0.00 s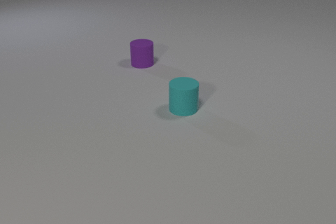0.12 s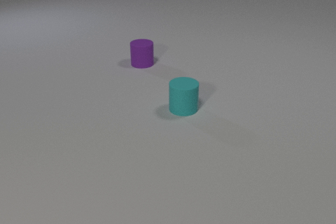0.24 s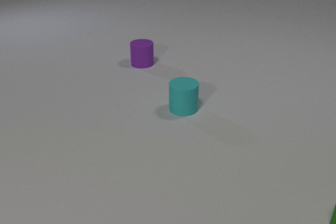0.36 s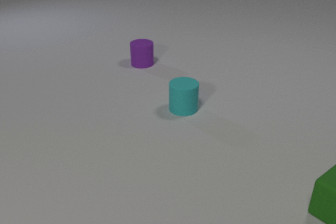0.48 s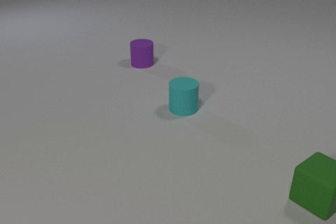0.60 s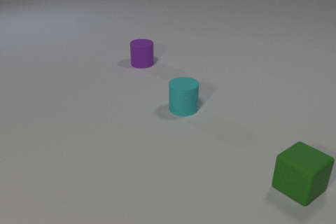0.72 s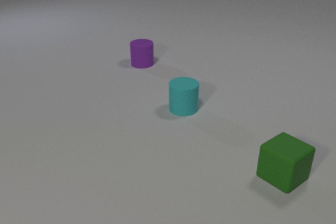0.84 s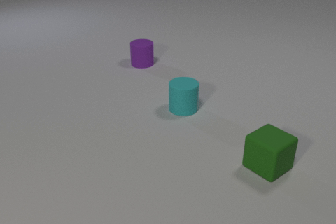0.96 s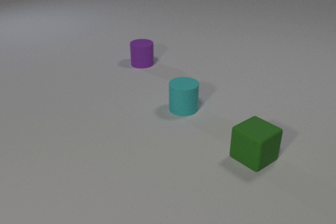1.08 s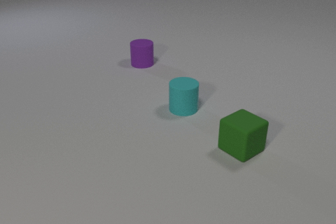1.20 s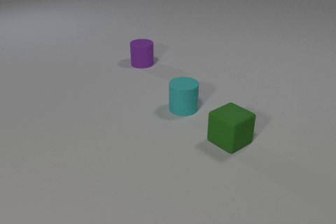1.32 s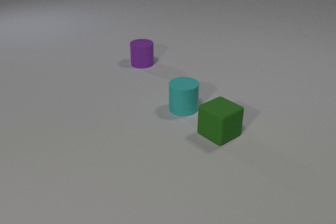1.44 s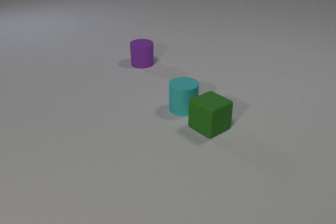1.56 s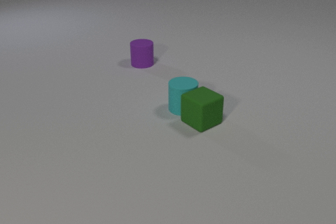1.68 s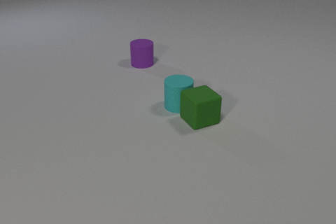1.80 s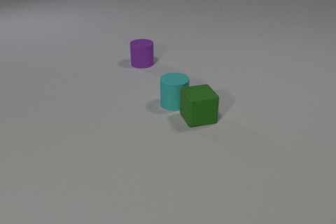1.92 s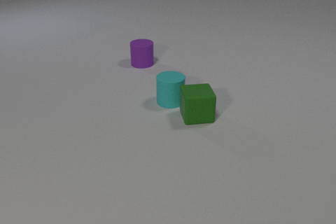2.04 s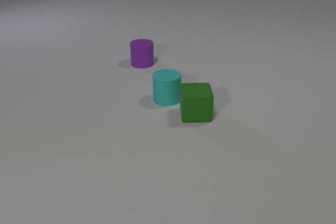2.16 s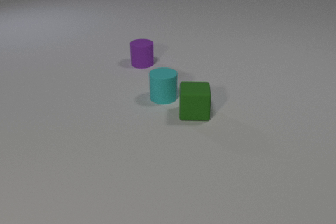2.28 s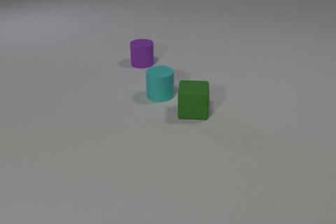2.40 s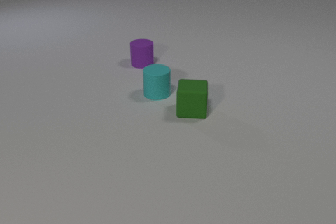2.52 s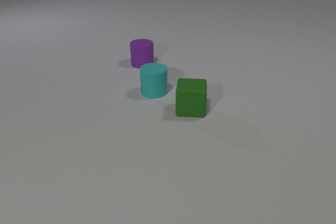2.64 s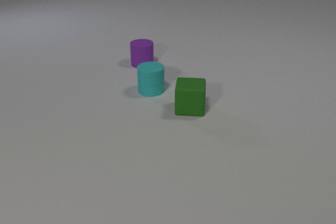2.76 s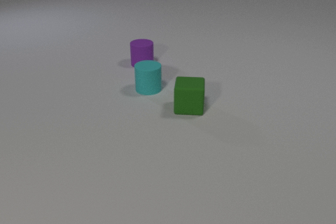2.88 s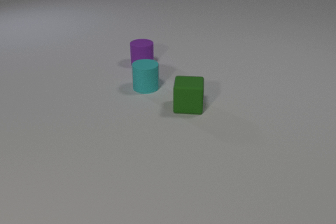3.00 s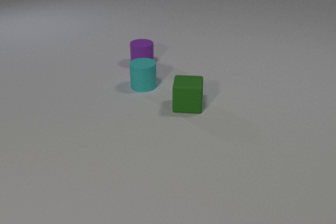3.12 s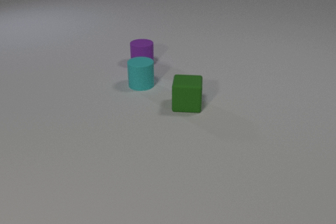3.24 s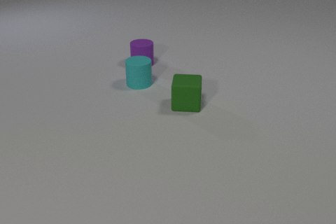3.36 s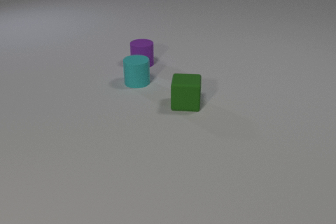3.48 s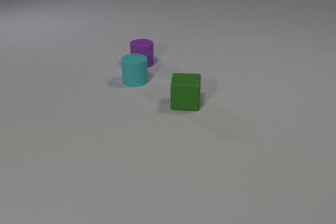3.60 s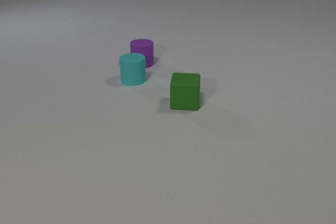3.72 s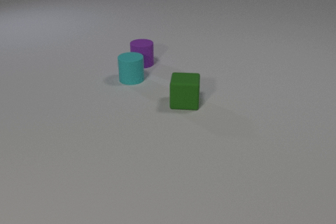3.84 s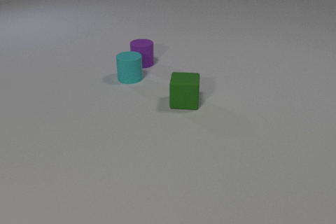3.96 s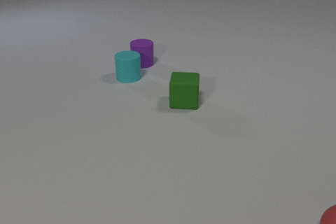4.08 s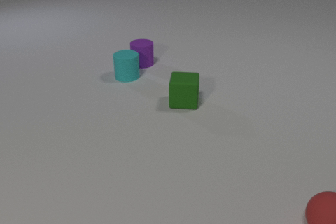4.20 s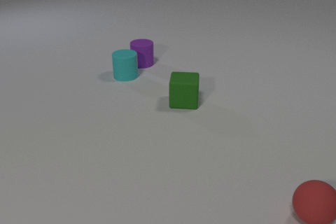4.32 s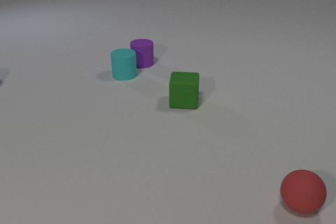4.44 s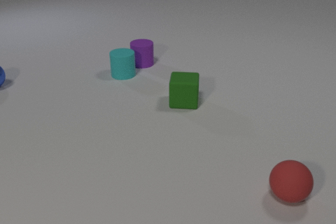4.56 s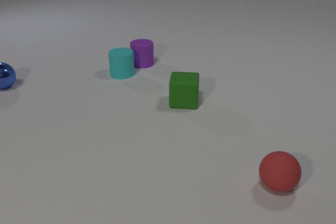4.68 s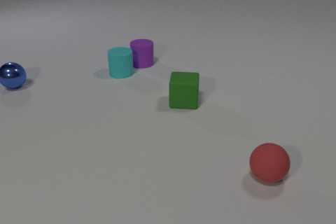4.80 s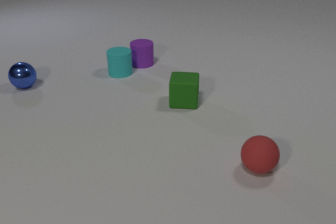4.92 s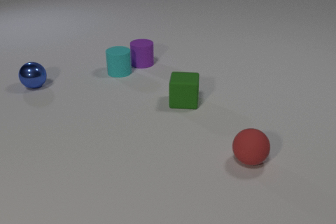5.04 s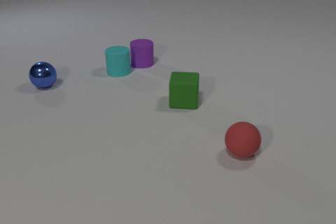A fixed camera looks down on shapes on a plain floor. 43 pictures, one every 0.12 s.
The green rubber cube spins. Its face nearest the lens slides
to the left.
The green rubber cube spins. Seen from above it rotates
clockwise.
0.00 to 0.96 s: The green rubber cube comes in at the right edge, slides to the left and away from the camera.
0.96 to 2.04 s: The green rubber cube slides away from the camera and to the left, spins so that its near face slides to the left, clockwise seen from above. The cyan rubber cylinder slides away from the camera and to the left. The green rubber cube and the cyan rubber cylinder collide.
2.04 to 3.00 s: The green rubber cube slides away from the camera and to the left. The cyan rubber cylinder slides away from the camera and to the left.
3.00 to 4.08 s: The green rubber cube slides away from the camera. The cyan rubber cylinder slides away from the camera and to the left. The red rubber sphere comes in at the right edge, rolls to the left and away from the camera.
4.08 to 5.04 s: The cyan rubber cylinder slides away from the camera and to the left. The red rubber sphere rolls away from the camera and to the left. The blue metal sphere comes in at the left edge, rolls to the right.
What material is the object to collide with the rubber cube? rubber.
What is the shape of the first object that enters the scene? cube.
How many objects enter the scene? 3.
